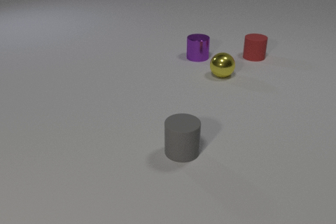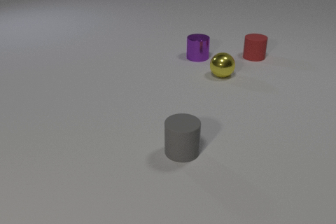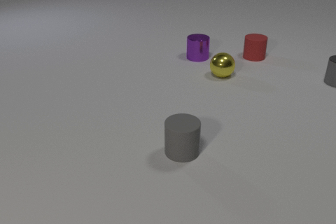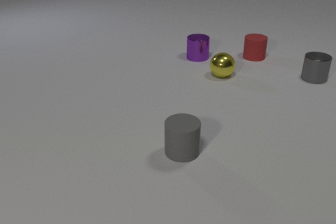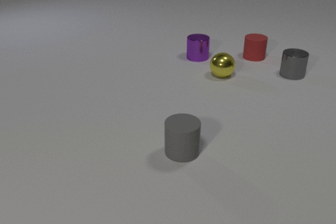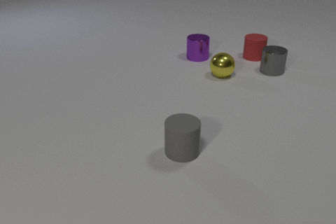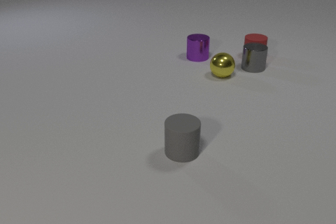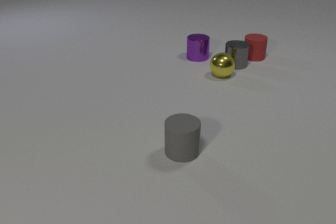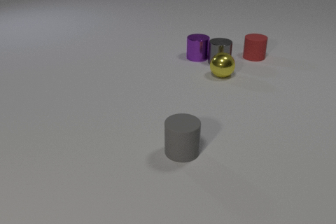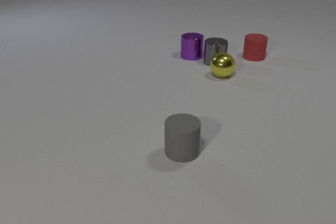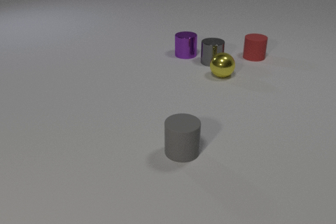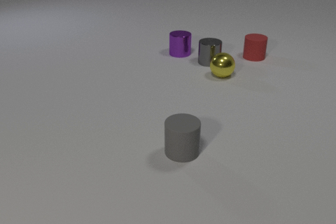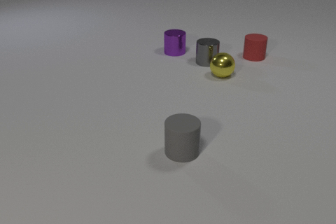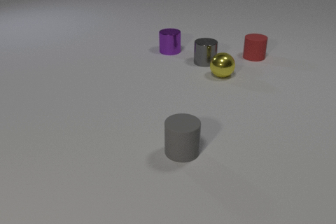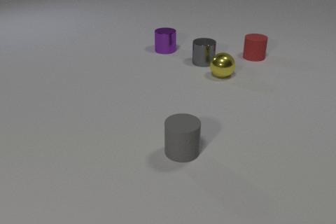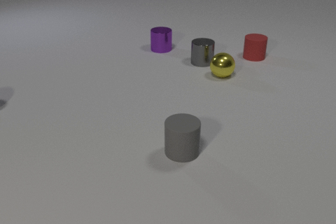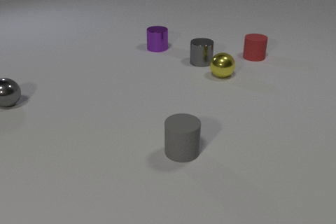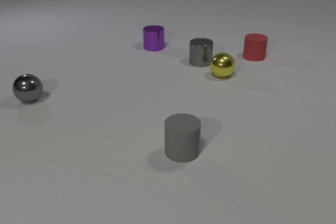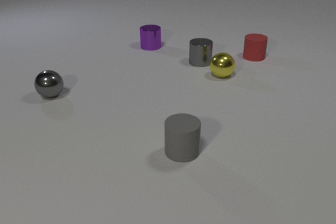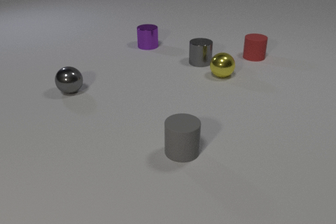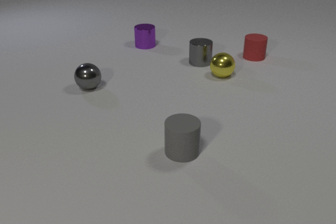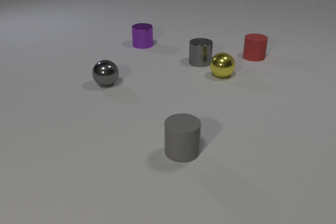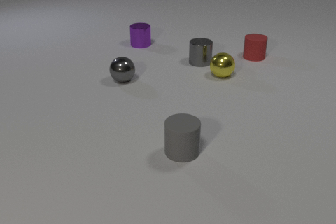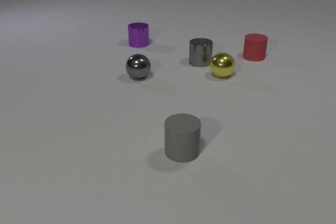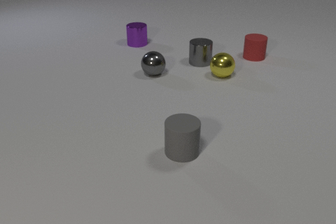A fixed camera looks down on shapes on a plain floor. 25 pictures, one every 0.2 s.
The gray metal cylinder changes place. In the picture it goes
to the left.
The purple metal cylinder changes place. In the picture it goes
to the left.
0.0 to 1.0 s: The gray metal cylinder comes in at the right edge, slides to the left.
1.0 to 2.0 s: The gray metal cylinder slides to the left. The purple metal cylinder slides to the left and away from the camera. The gray metal cylinder and the purple metal cylinder collide.
2.0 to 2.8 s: The gray metal cylinder slides to the left. The purple metal cylinder slides to the left and away from the camera.
2.8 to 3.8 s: The purple metal cylinder slides to the left and away from the camera. The gray metal sphere comes in at the left edge, rolls to the right.
3.8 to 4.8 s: The purple metal cylinder slides to the left and away from the camera. The gray metal sphere rolls to the right.
How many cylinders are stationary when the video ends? 3.
What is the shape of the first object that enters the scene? cylinder.
What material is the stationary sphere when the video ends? metal.
